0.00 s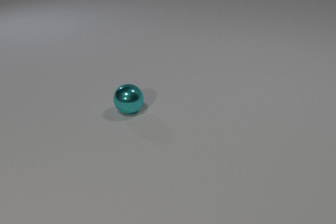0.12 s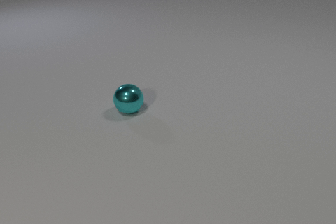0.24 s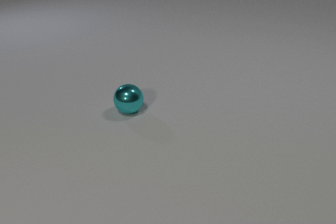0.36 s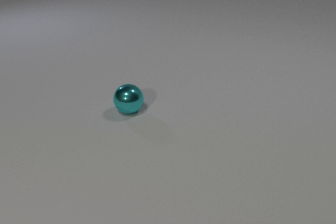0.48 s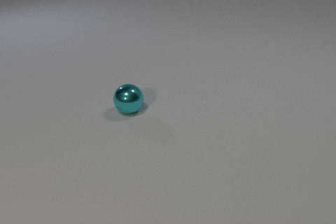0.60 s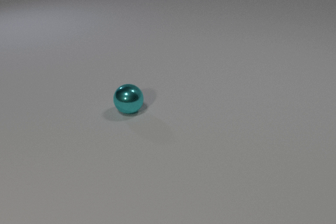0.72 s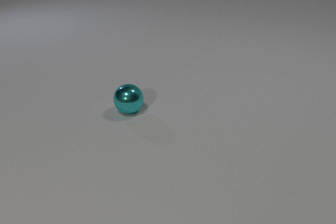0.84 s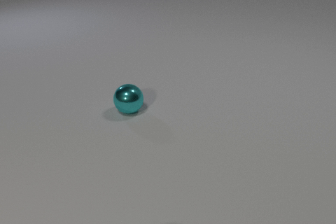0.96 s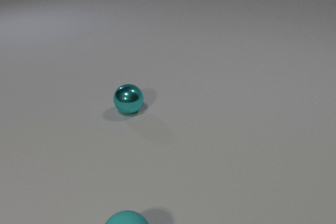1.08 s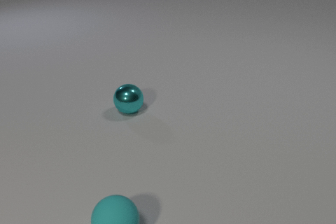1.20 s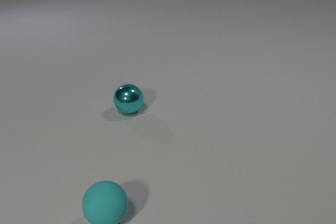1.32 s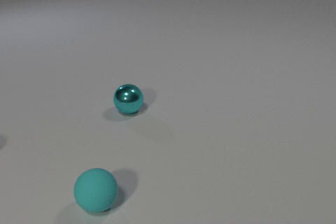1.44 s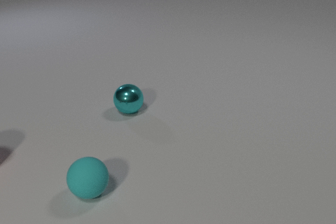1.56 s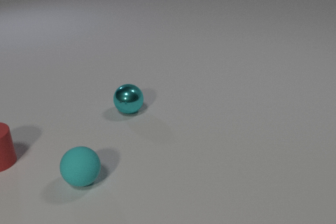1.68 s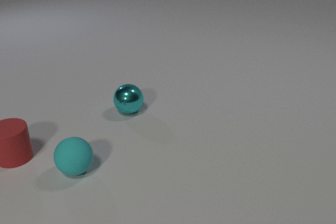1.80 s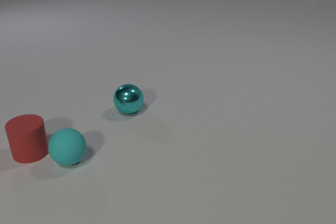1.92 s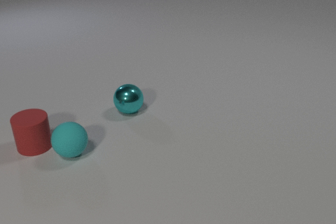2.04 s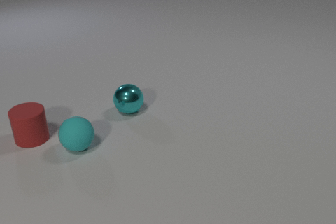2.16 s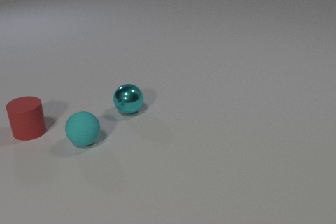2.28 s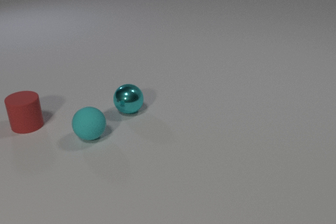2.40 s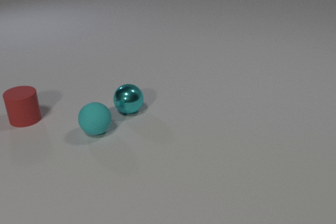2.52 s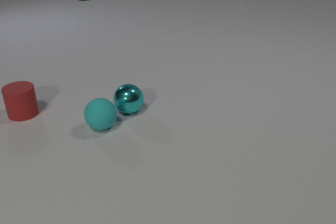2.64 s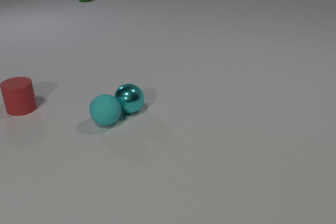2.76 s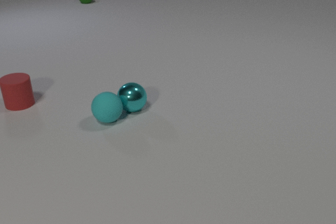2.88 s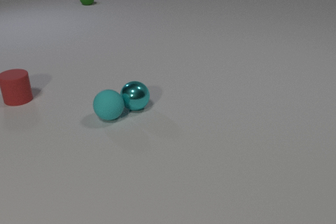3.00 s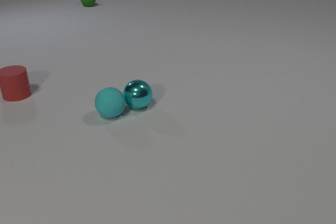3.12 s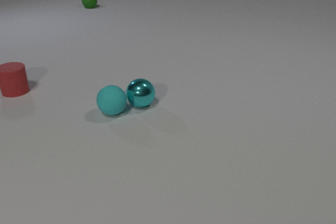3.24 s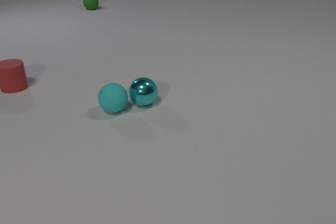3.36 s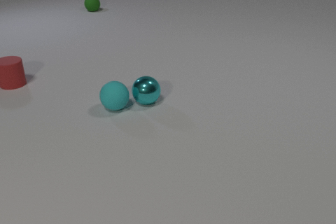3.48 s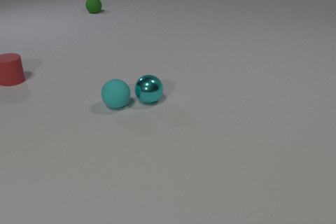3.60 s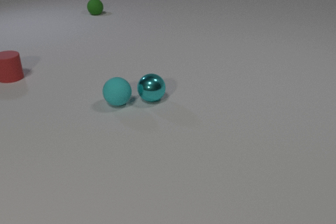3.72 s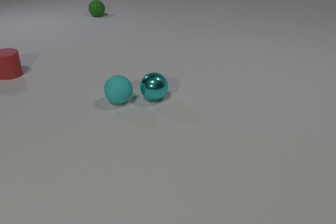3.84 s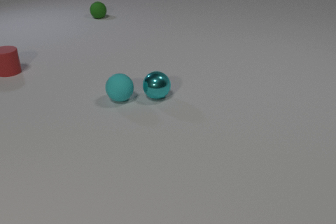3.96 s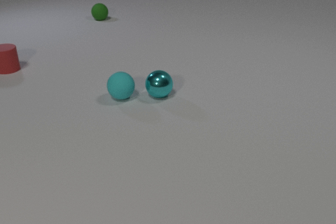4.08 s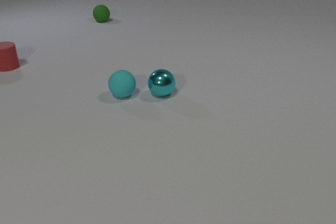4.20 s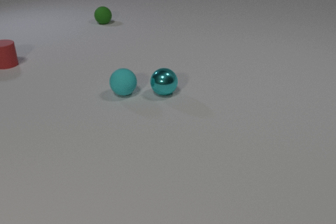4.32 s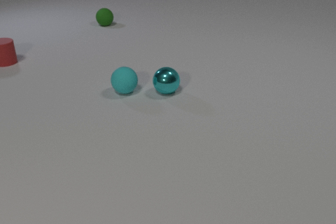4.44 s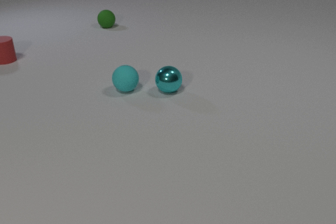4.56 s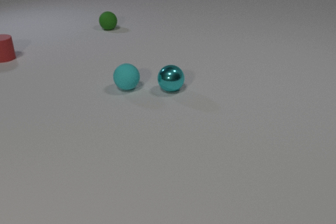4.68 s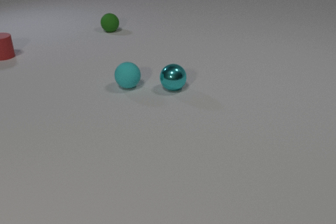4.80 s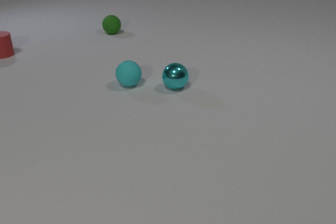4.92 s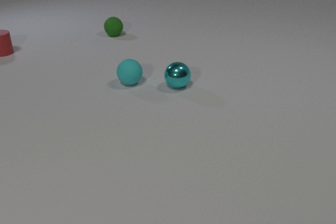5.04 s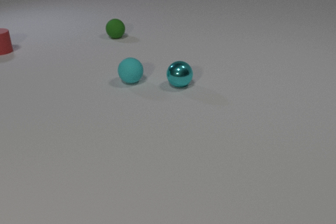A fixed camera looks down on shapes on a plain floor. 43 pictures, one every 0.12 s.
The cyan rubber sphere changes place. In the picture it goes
away from the camera.
The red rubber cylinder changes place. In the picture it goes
away from the camera.
0.00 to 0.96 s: The cyan rubber sphere comes in at the bottom edge, rolls away from the camera.
0.96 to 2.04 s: The cyan rubber sphere rolls away from the camera. The red rubber cylinder comes in at the left edge, slides to the right and away from the camera. The cyan rubber sphere and the red rubber cylinder collide.
2.04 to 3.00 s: The cyan rubber sphere rolls away from the camera and to the right. The red rubber cylinder slides away from the camera. The cyan metal sphere rolls to the right and away from the camera. The green rubber sphere comes in at the top edge, rolls toward the camera. The cyan rubber sphere and the cyan metal sphere collide.
3.00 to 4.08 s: The cyan rubber sphere rolls away from the camera. The red rubber cylinder slides away from the camera. The cyan metal sphere rolls away from the camera and to the right. The green rubber sphere rolls toward the camera.
4.08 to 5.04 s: The cyan rubber sphere rolls away from the camera. The red rubber cylinder slides away from the camera. The cyan metal sphere rolls away from the camera and to the right. The green rubber sphere rolls toward the camera.
Are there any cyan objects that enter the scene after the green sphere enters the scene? no.
What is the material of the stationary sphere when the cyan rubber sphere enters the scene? metal.
What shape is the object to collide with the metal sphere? sphere.
